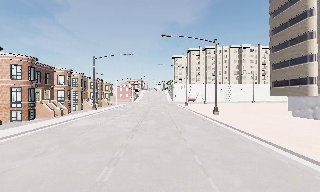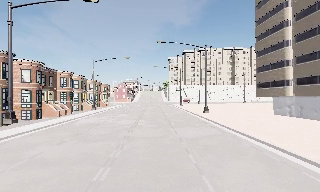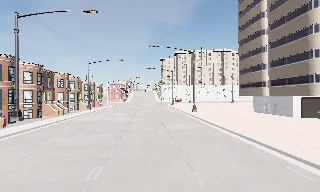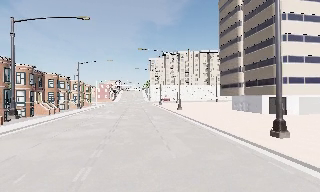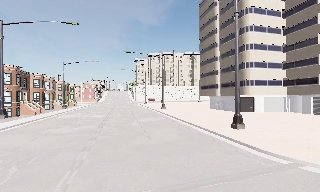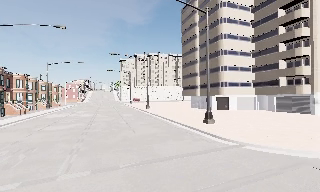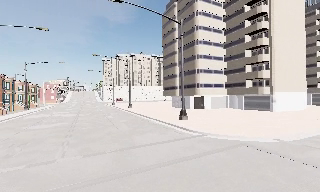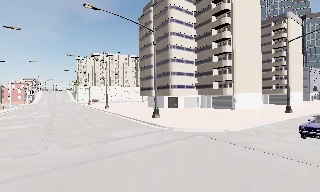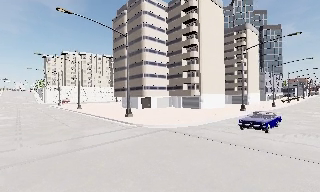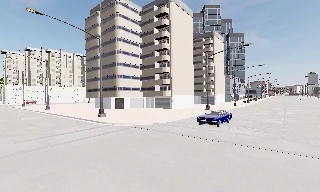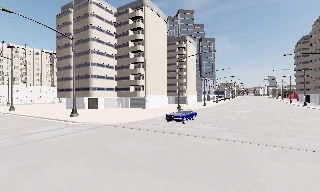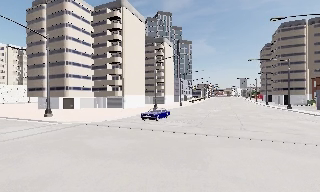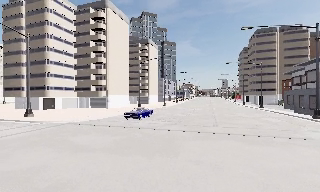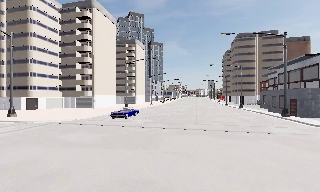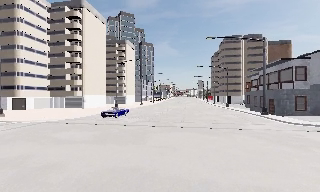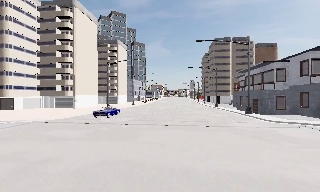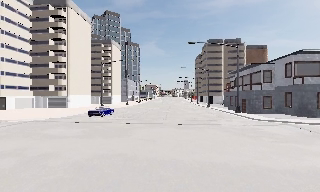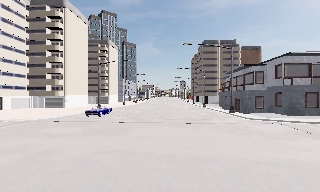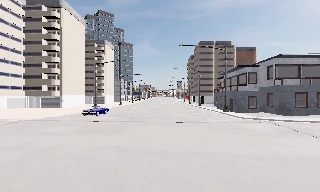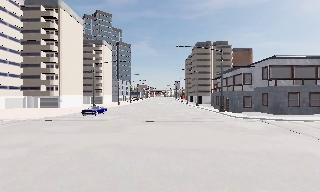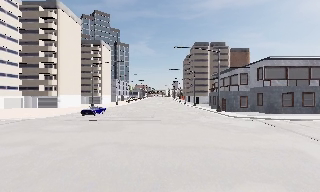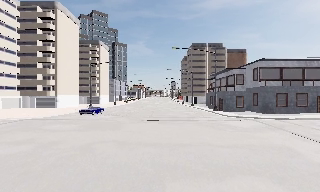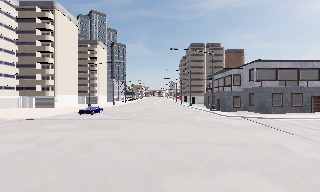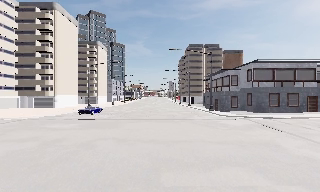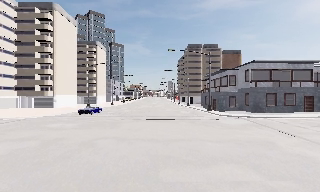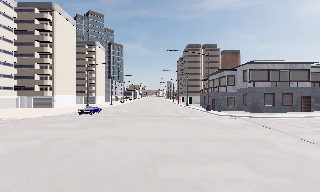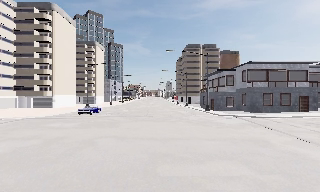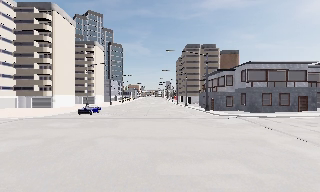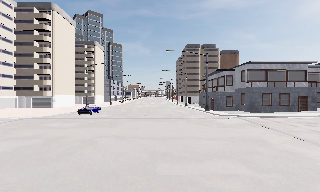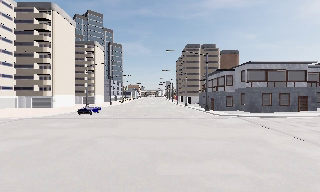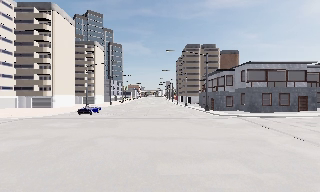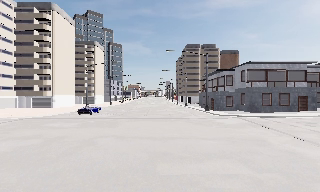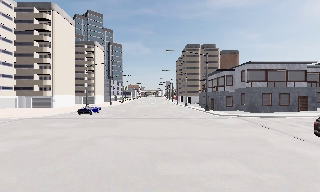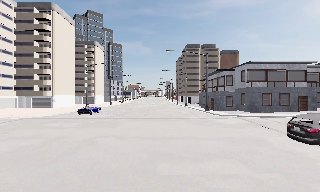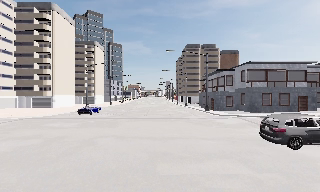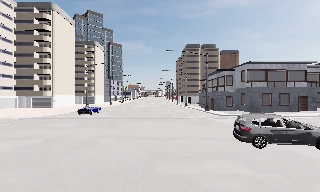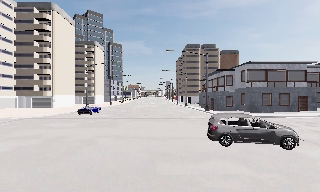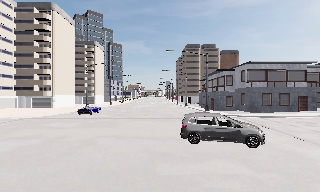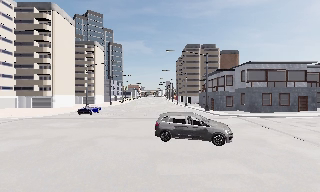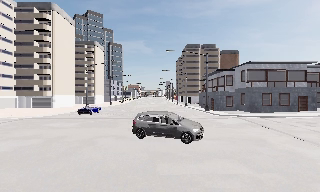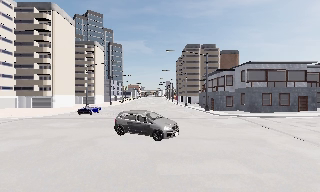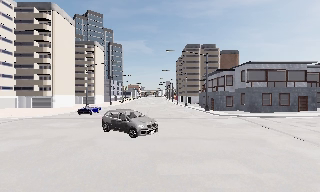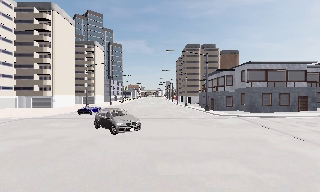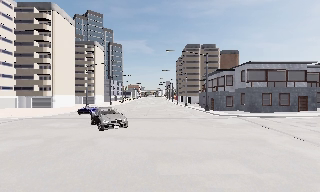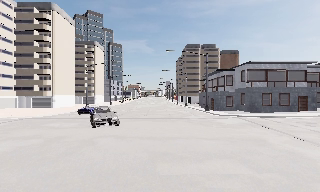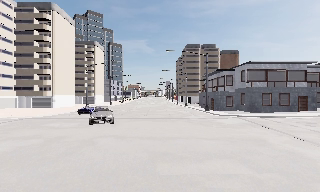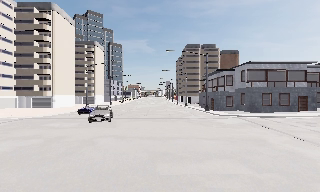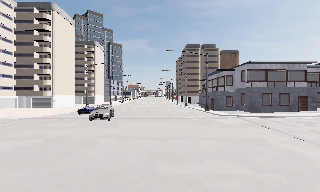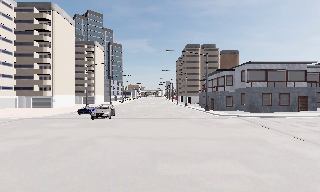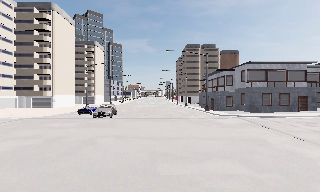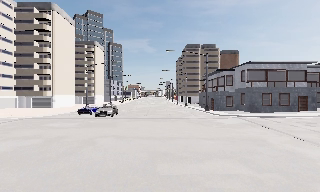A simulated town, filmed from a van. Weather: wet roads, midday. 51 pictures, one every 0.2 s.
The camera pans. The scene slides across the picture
to the left.
The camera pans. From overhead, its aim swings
clockwise.
0.0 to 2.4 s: The scene slides to the left, as the camera pans about 70 degrees to its right. It travels backward, about 20 m.
2.4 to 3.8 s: The scene slides to the left, as the camera pans about 15 degrees to its right. It travels backward, about 5 m, so what stands in front gets smaller. It loses speed.
3.8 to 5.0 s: The camera travels backward, about 2 m, so what stands in front gets smaller.
5.0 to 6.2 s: The camera shifts only a little, or ends up much as it began.
6.2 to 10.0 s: The camera keeps its place and its aim.
The film runs backward here.
